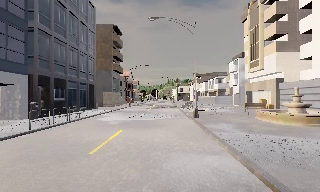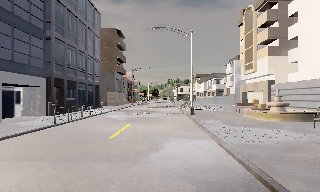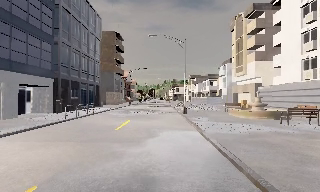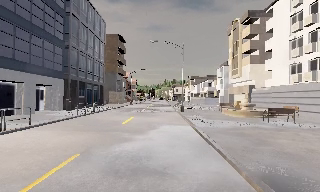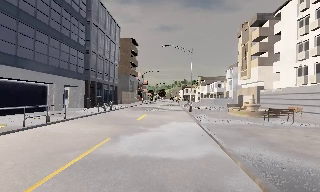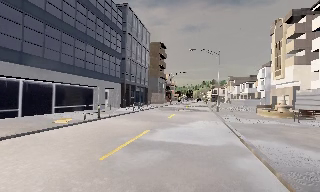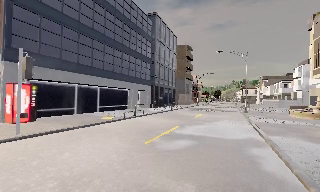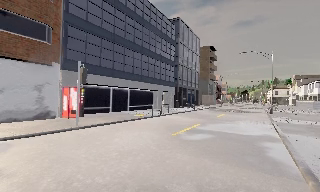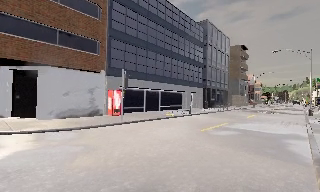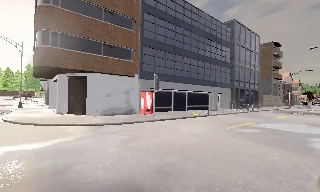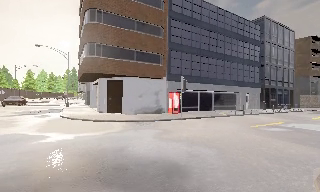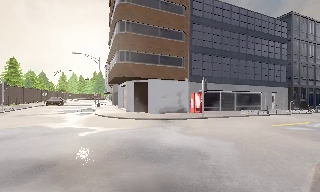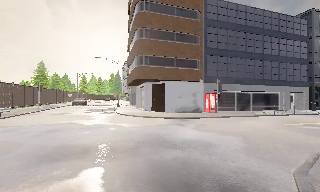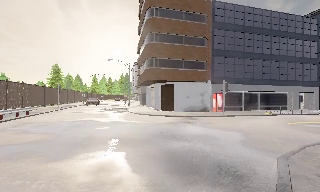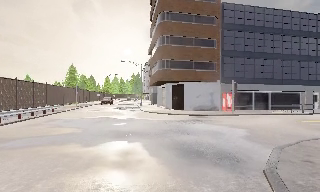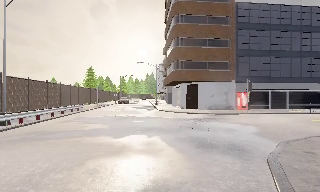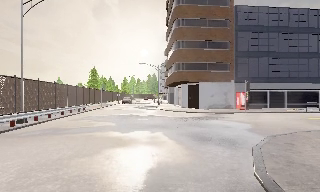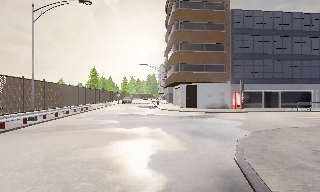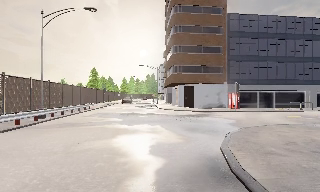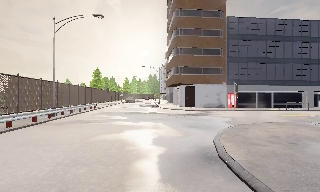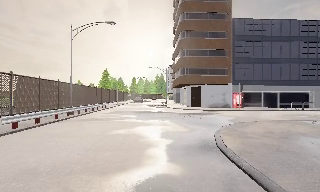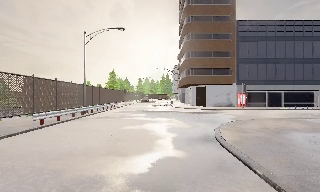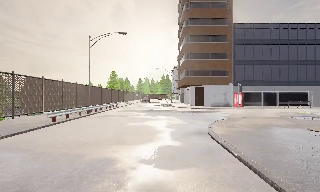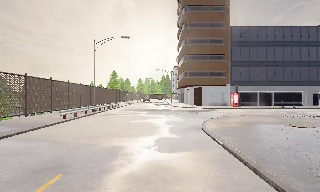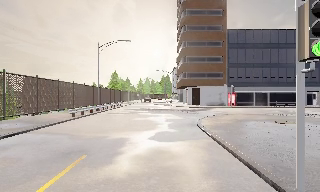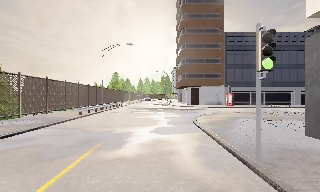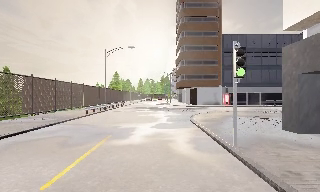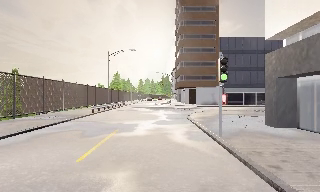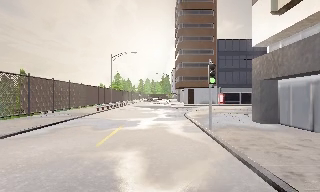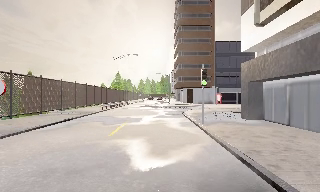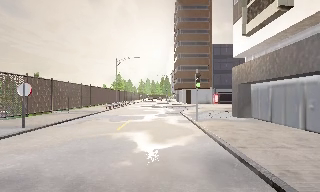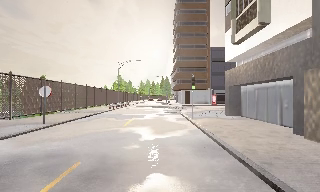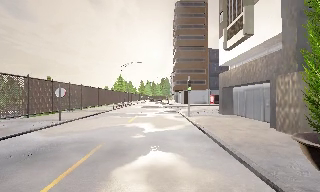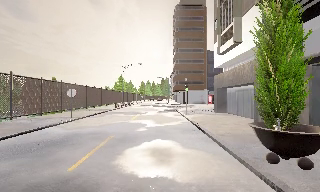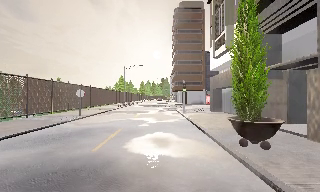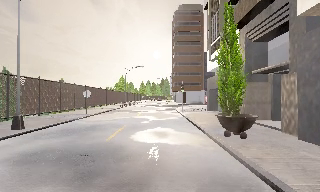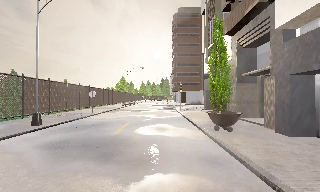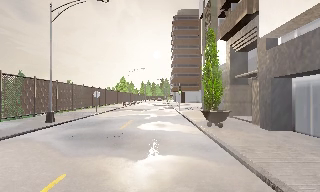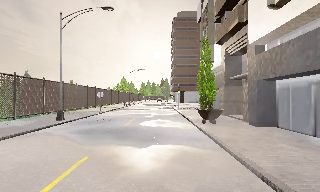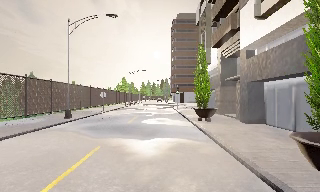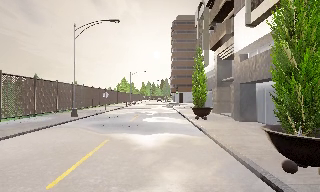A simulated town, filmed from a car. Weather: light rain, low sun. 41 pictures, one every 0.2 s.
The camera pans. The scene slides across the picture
to the right.
The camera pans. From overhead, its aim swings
counterclockwise.
0.0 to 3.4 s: The scene slides to the right, as the camera pans about 85 degrees to its left. It travels backward, about 20 m. It loses speed.
3.4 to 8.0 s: The camera travels backward, about 25 m, so what stands in front gets smaller.
The film runs backward here.
